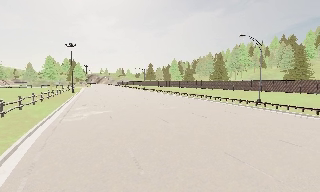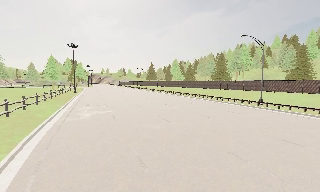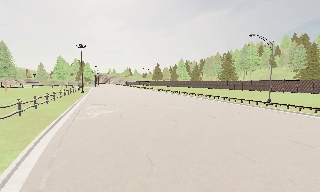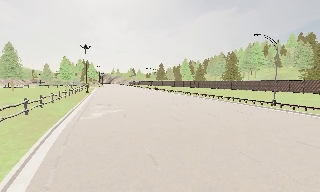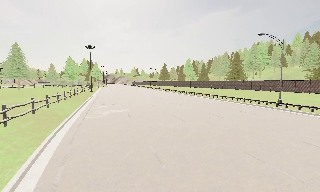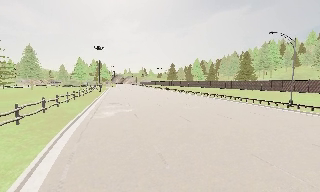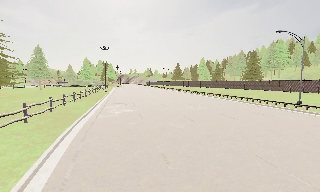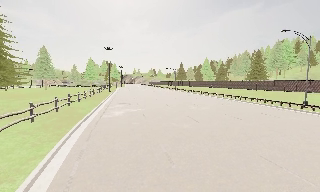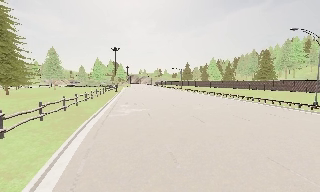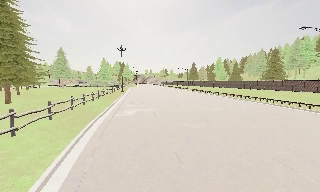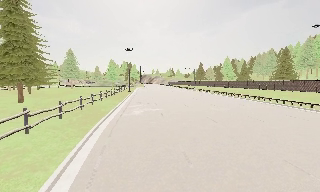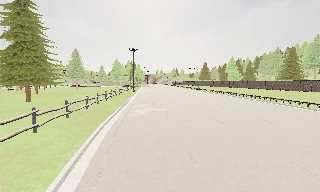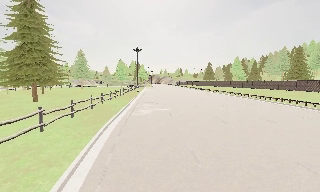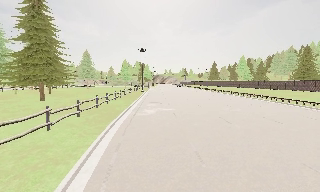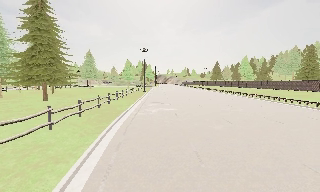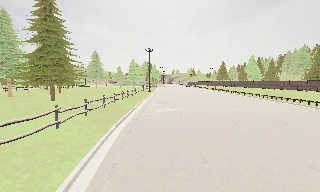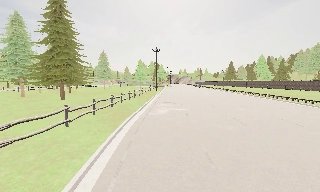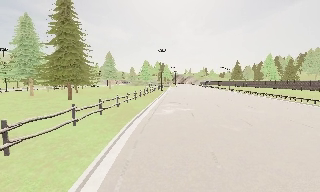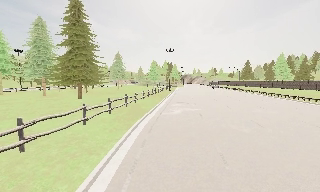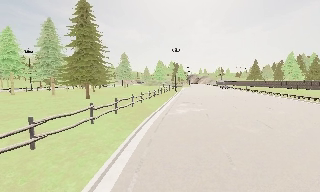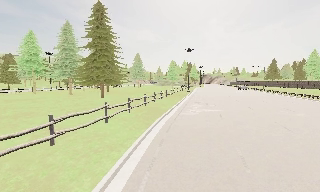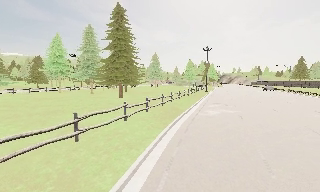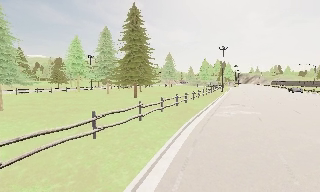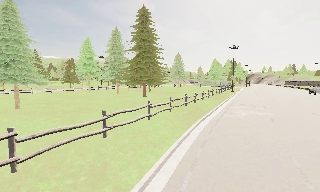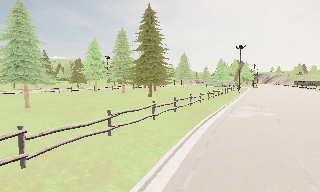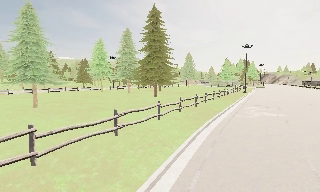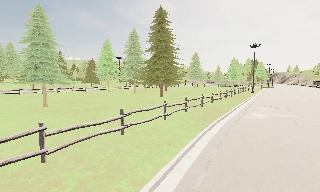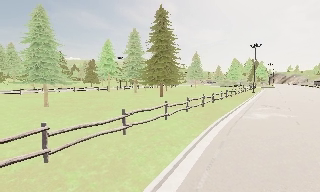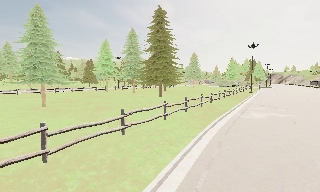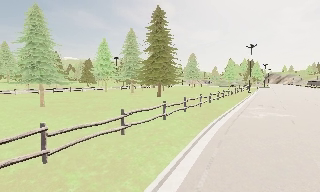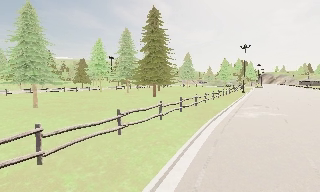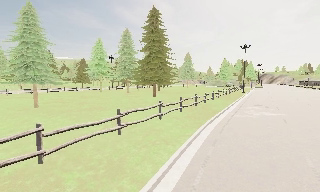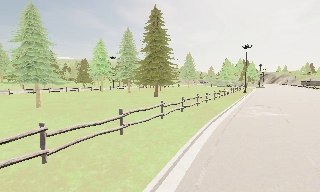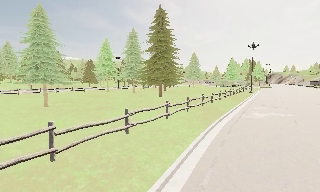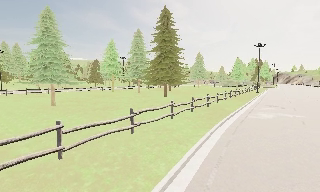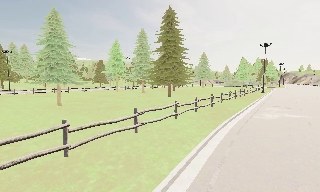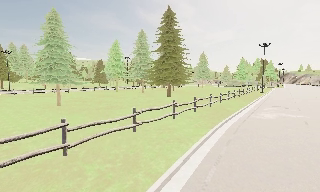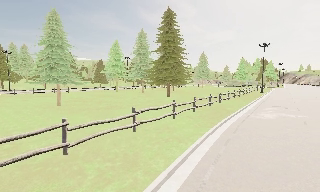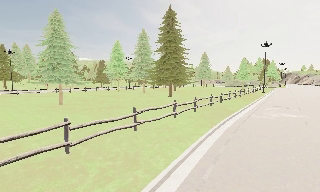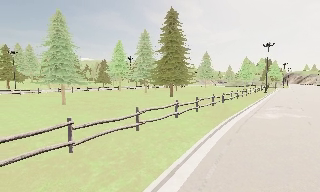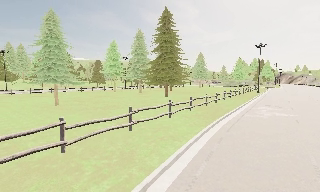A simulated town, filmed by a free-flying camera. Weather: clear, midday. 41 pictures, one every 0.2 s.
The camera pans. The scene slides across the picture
to the right.
The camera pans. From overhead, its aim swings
counterclockwise.
0.0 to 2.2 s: The camera pans to its left, which is counterclockwise from overhead, by about 20 degrees. It travels backward, about 0.5 m, so what stands in front gets smaller.
2.2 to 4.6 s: The camera swings to its left by about 35 degrees, and the scene slides to the right.
4.6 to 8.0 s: The camera travels backward, about 1 m, so what stands in front gets smaller.
The film runs backward here.
